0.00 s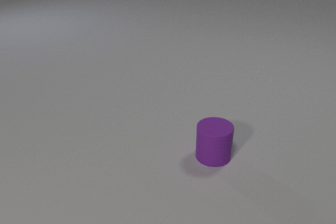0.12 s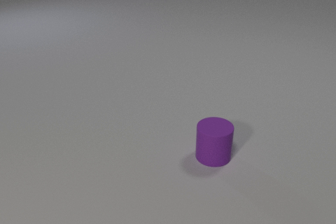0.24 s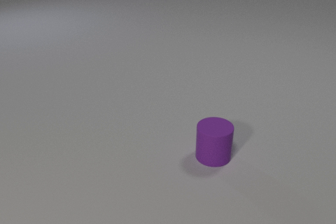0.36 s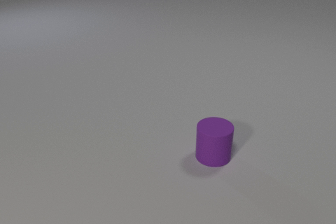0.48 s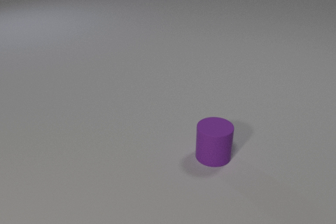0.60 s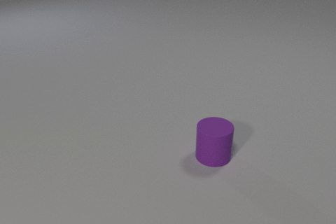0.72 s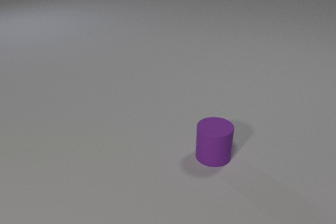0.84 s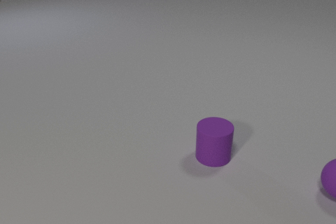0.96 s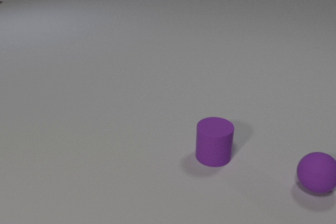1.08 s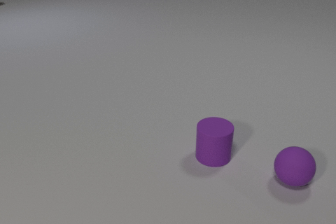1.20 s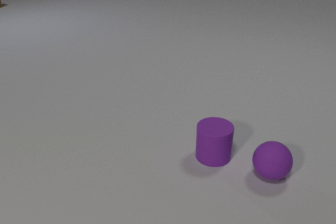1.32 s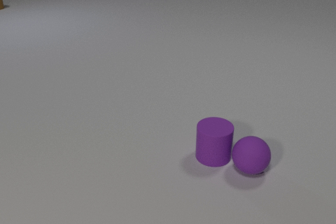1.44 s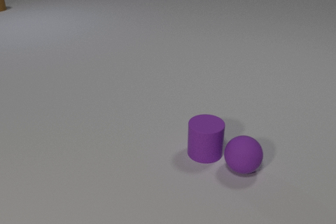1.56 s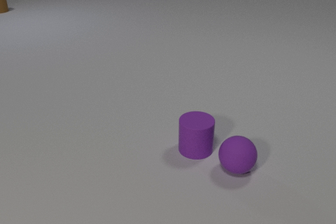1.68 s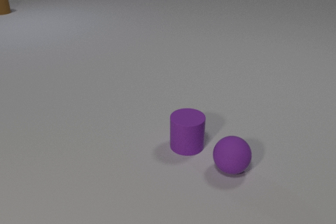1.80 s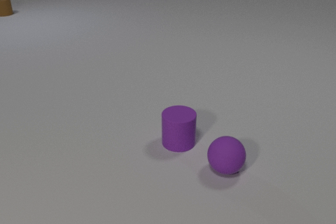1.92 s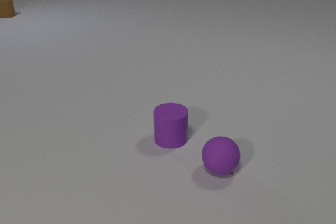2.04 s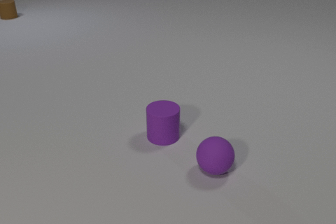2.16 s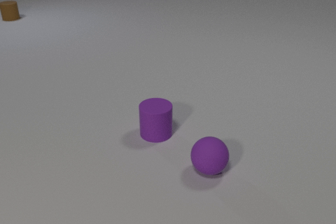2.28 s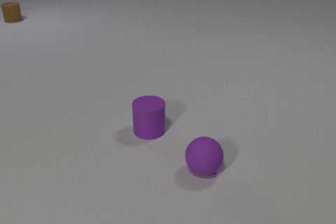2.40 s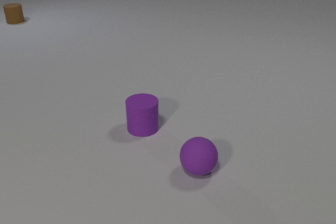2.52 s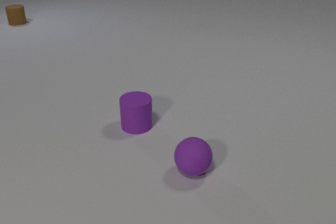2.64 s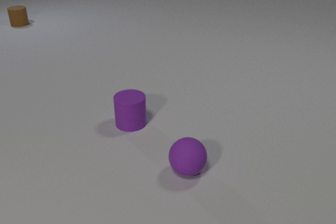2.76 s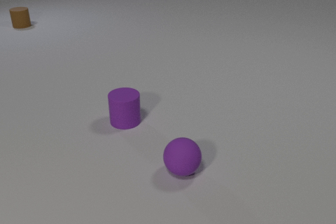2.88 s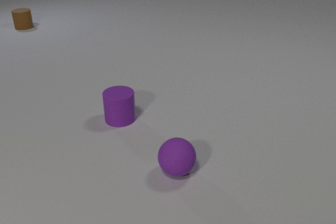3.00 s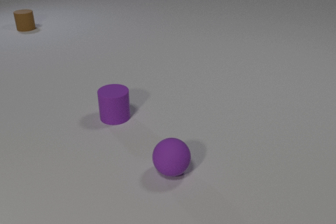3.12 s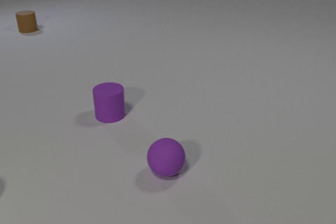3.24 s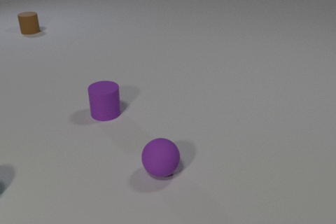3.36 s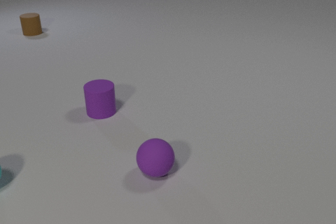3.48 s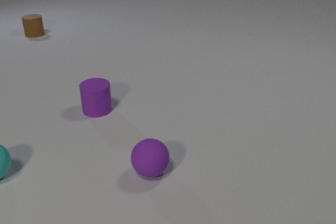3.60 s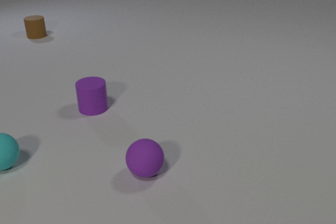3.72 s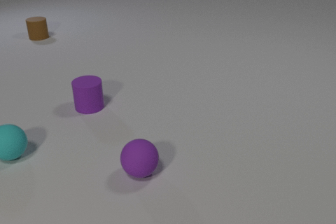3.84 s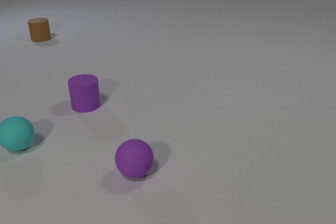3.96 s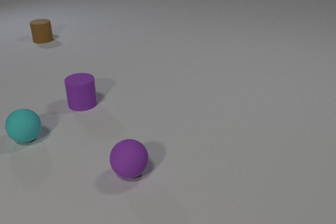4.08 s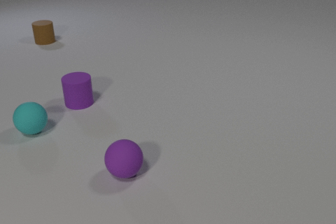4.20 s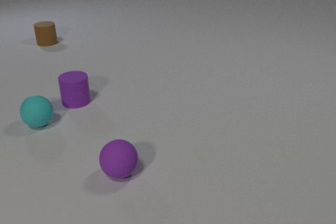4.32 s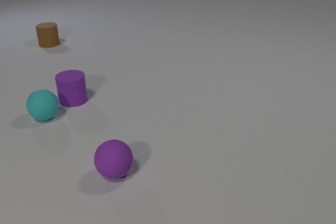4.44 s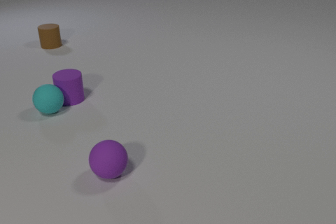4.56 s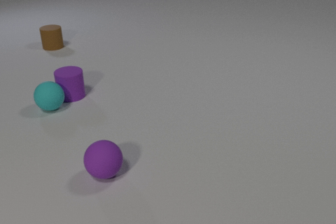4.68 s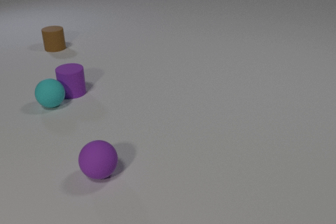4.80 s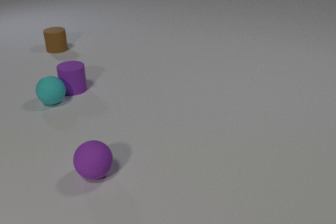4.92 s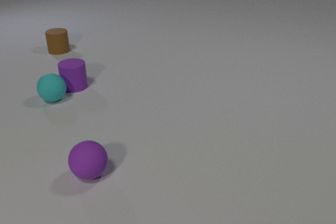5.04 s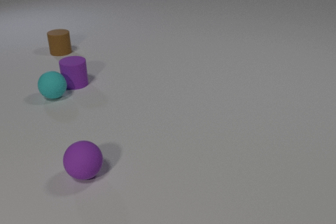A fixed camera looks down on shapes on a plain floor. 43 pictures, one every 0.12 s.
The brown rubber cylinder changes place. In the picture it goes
toward the camera.
The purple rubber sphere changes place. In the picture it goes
to the left.
0.00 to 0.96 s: The purple rubber sphere comes in at the right edge, rolls to the left.
0.96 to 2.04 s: The purple rubber sphere rolls to the left. The purple rubber cylinder slides to the left and away from the camera. The brown rubber cylinder comes in at the left edge, slides toward the camera. The purple rubber sphere and the purple rubber cylinder collide.
2.04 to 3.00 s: The purple rubber sphere rolls to the left. The purple rubber cylinder slides to the left and away from the camera. The brown rubber cylinder slides toward the camera.
3.00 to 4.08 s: The purple rubber sphere rolls to the left. The purple rubber cylinder slides away from the camera and to the left. The cyan rubber sphere comes in at the left edge, rolls away from the camera and to the right. The brown rubber cylinder slides toward the camera.
4.08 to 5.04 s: The purple rubber sphere rolls to the left. The purple rubber cylinder slides away from the camera. The cyan rubber sphere rolls away from the camera. The brown rubber cylinder slides toward the camera and to the right. The purple rubber cylinder and the cyan rubber sphere collide.
Are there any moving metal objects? no.
How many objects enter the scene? 3.
How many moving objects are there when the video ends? 4.
